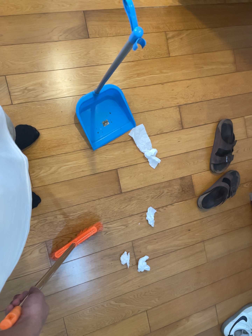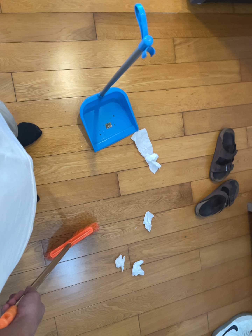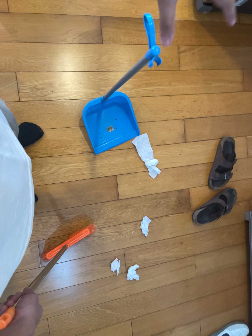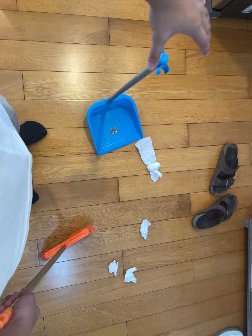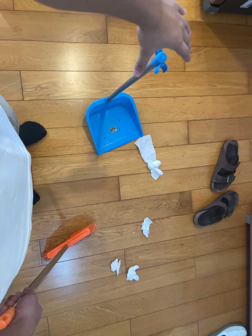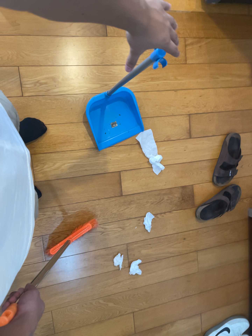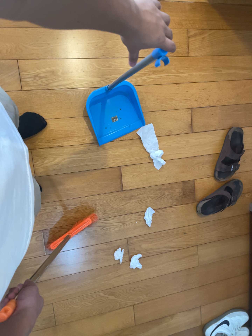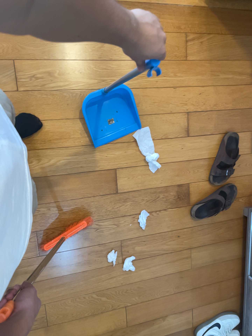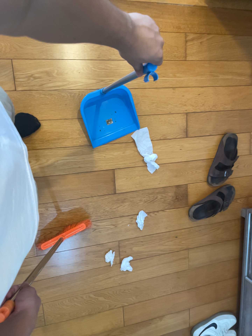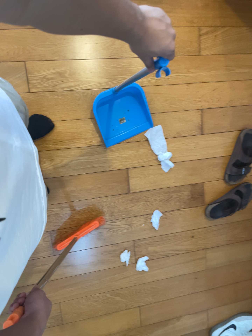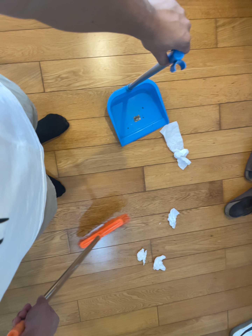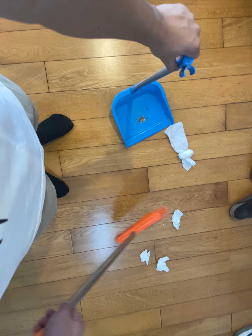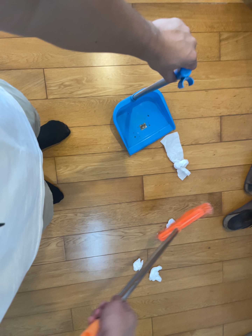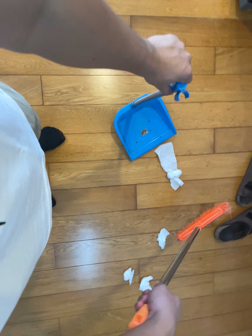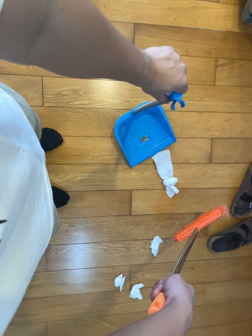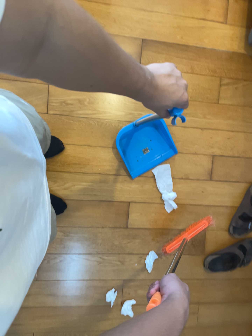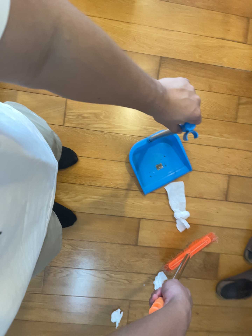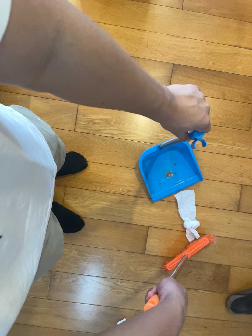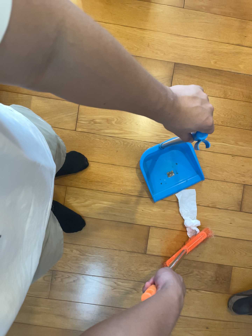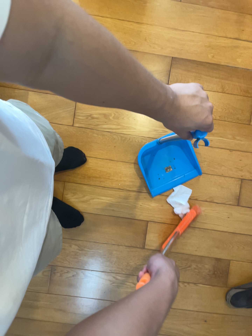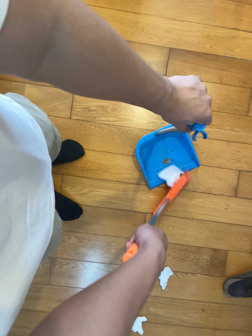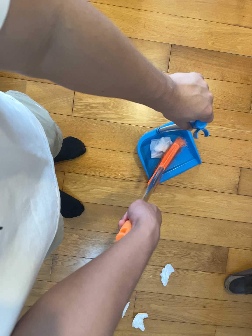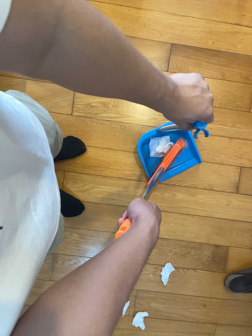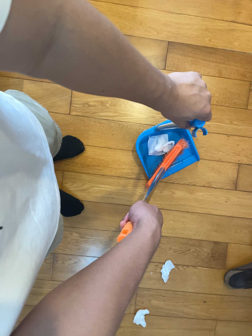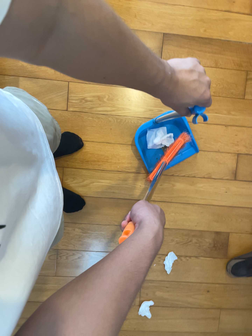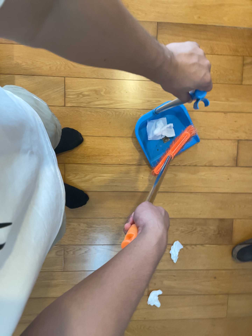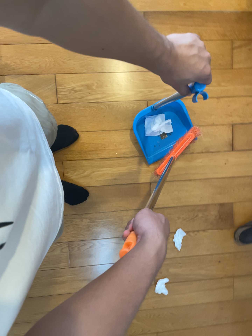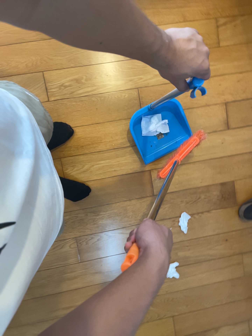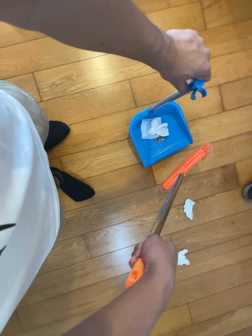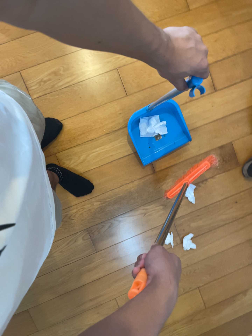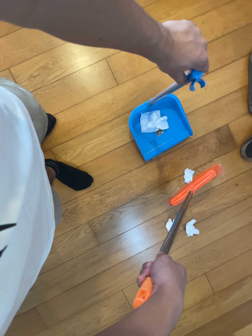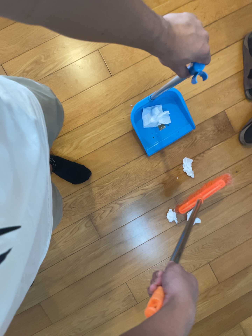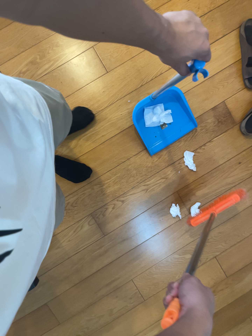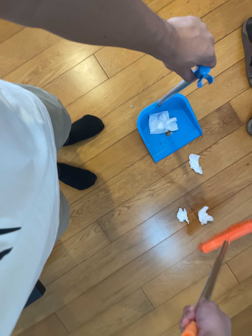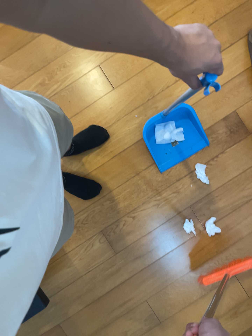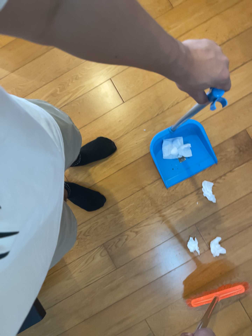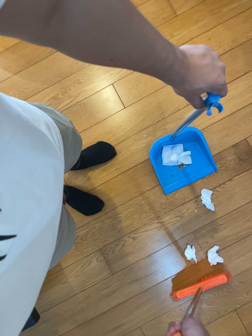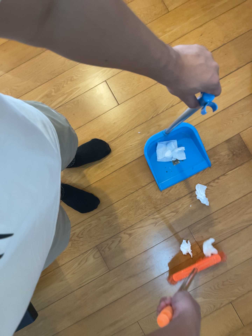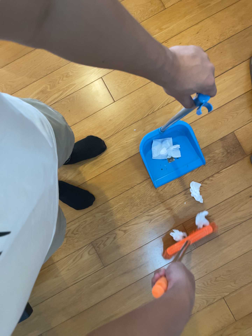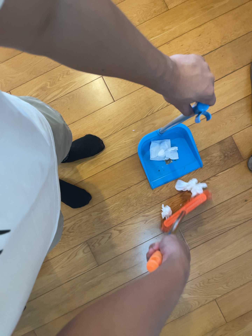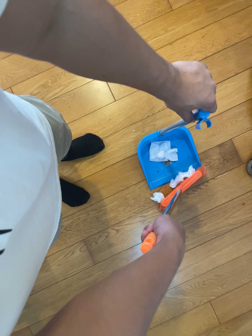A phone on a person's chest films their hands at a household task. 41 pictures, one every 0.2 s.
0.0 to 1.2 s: The camera travels toward the top of its view, about 8 cm.
1.2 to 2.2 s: The camera shifts only a little, or ends up much as it began.
2.2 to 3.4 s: The camera's aim tips toward the top of its view by about 15 degrees, and the scene shifts downward. It rolls about its line of sight by about 15 degrees, and the scene rotates clockwise.
3.4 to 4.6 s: The camera shifts only a little, or ends up much as it began.
4.6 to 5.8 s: The camera travels toward the bottom of its view, about 12 cm, so close, fixed things drift upward. It rolls about its line of sight by about 30 degrees, and the scene rotates counterclockwise.
5.8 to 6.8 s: The camera travels to its right and toward the bottom of its view, about 16 cm. It rolls about its line of sight by about 10 degrees, and the scene rotates counterclockwise.
6.8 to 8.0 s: The camera travels toward the top of its view, about 5 cm, so close, fixed things drift downward.
The film runs forward here.
